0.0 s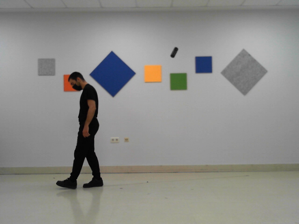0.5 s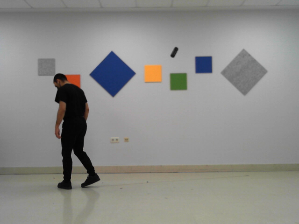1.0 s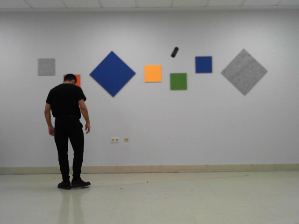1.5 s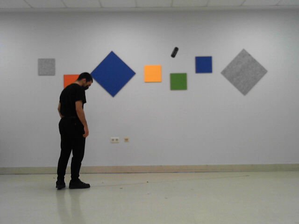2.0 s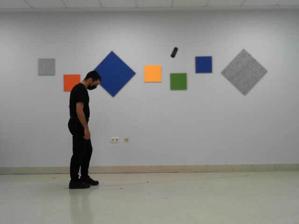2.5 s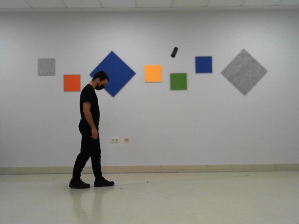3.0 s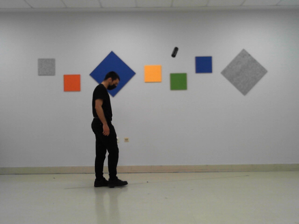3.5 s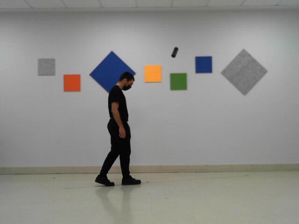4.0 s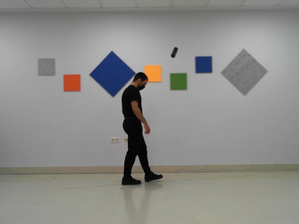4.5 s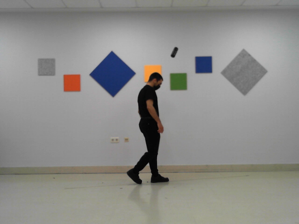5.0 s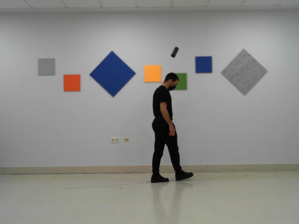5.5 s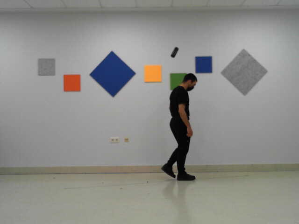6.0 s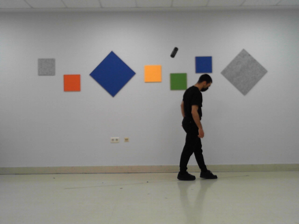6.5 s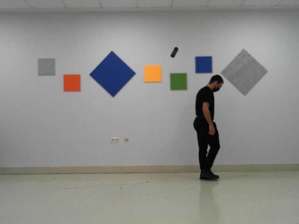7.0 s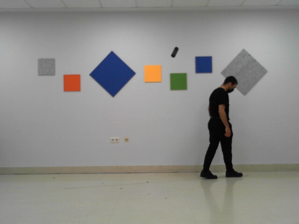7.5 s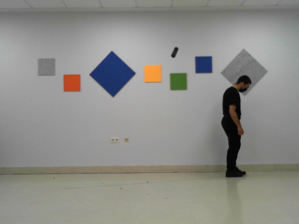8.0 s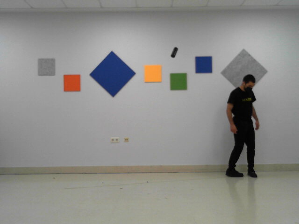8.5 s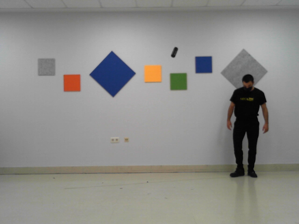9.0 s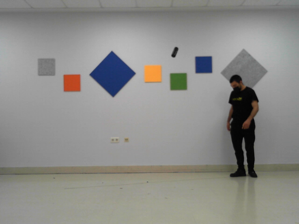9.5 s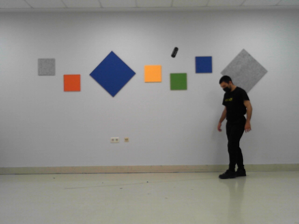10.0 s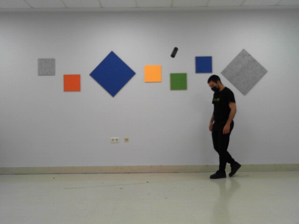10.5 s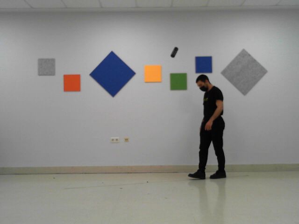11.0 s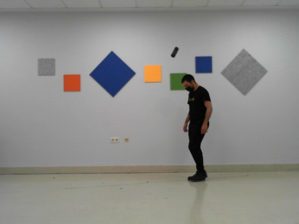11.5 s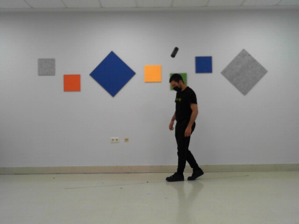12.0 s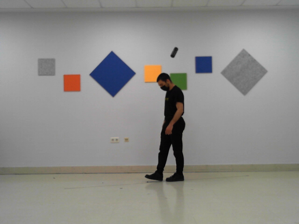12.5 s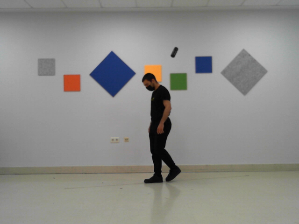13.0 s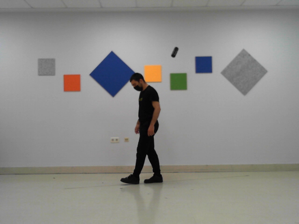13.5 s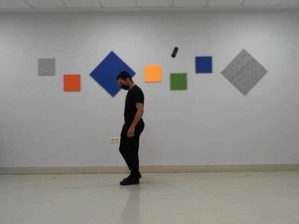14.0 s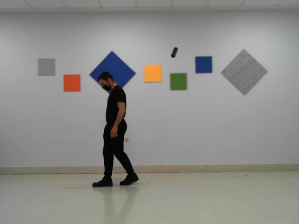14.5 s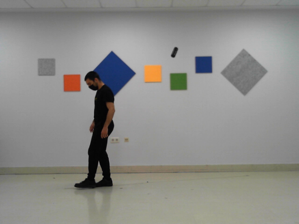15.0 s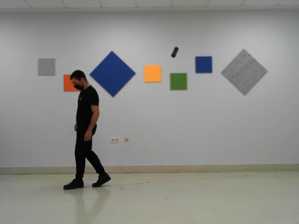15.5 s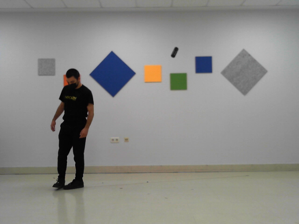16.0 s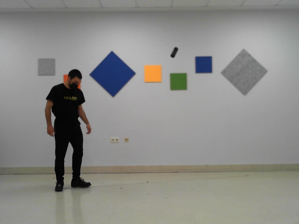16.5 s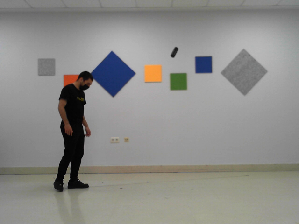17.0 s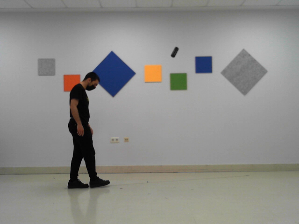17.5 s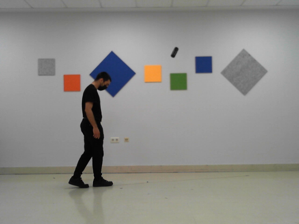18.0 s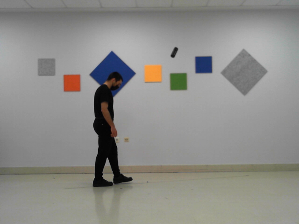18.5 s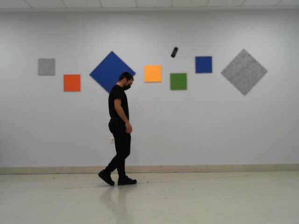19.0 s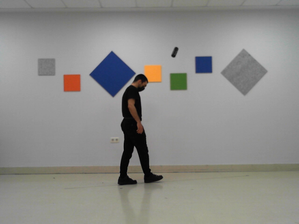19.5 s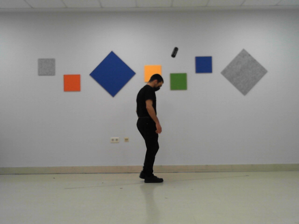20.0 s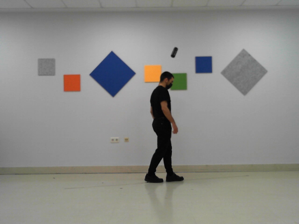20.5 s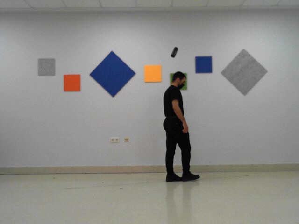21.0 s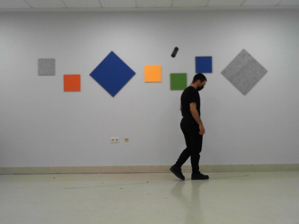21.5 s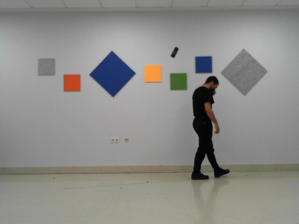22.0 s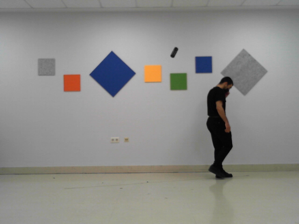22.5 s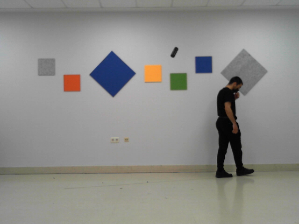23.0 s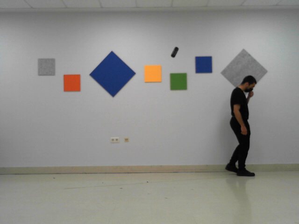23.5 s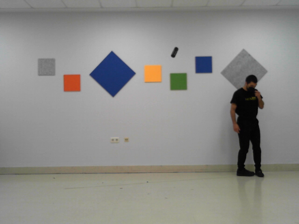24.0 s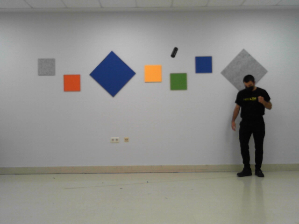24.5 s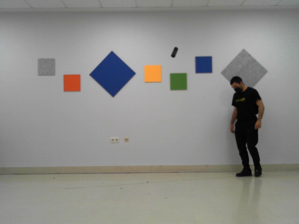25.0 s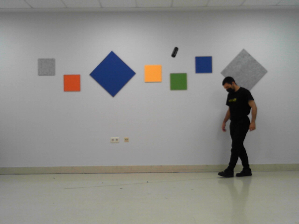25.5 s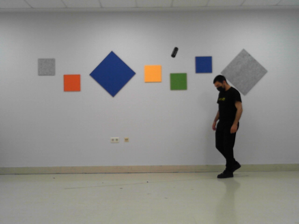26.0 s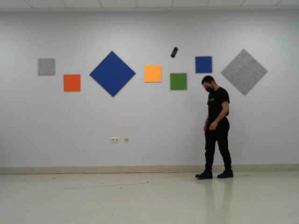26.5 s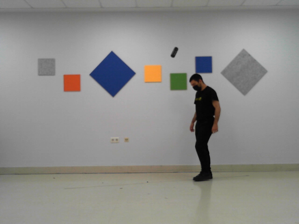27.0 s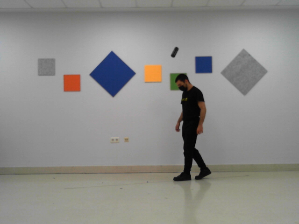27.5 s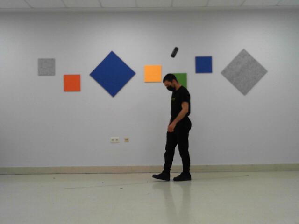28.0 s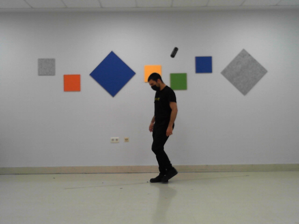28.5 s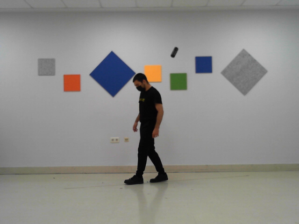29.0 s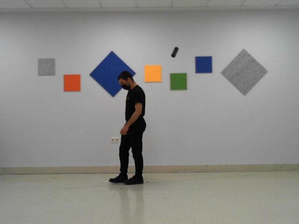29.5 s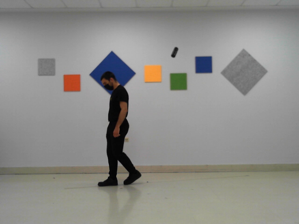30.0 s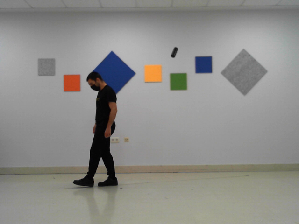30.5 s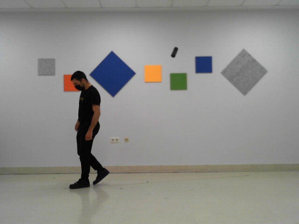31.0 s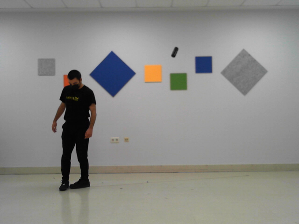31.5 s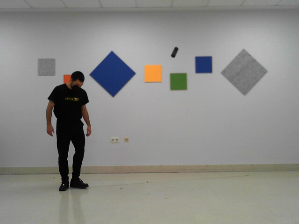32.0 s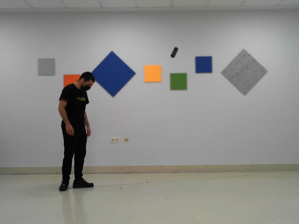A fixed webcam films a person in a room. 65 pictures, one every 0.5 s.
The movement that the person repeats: Walk along a line.
